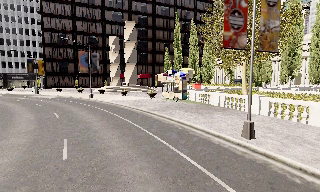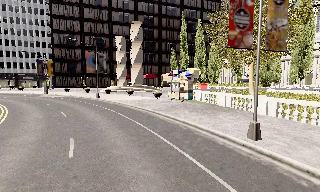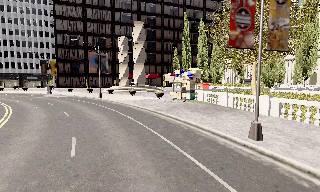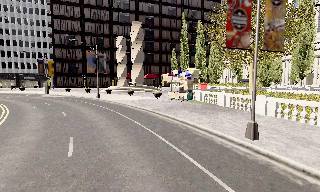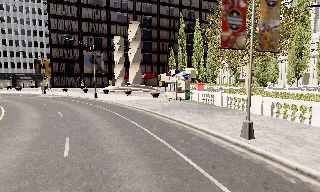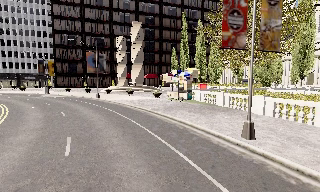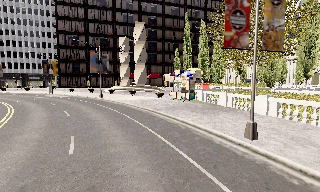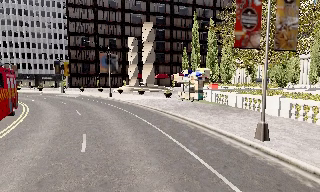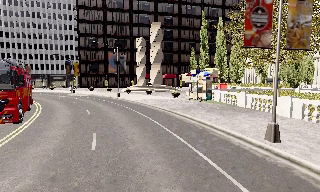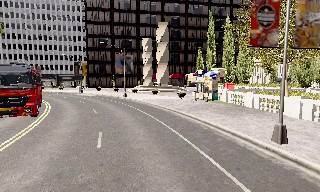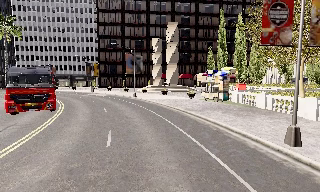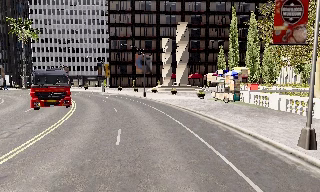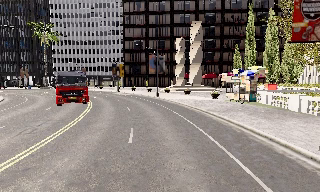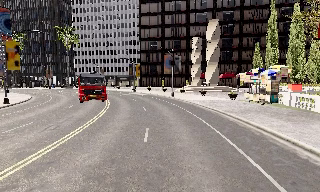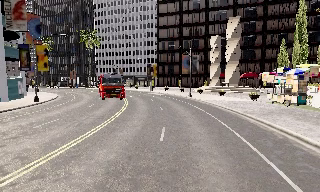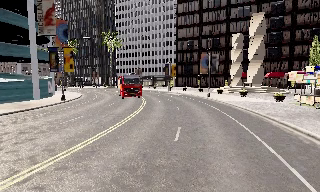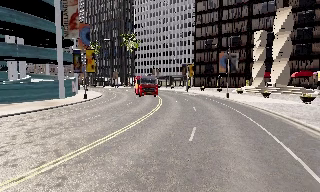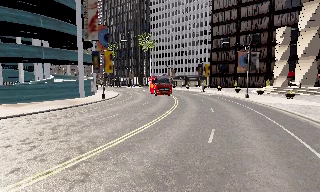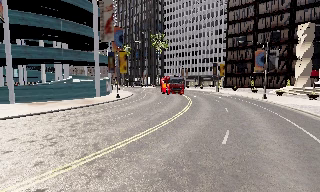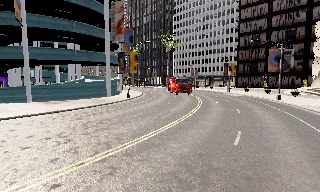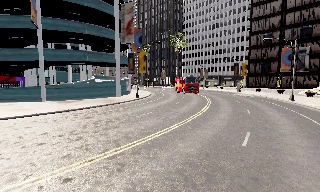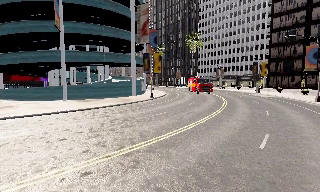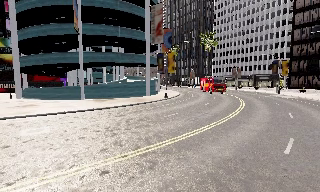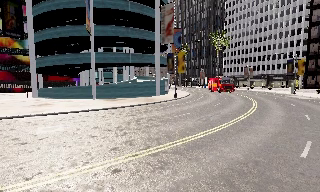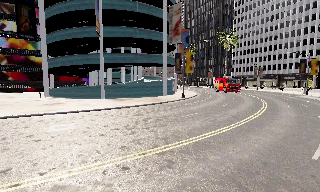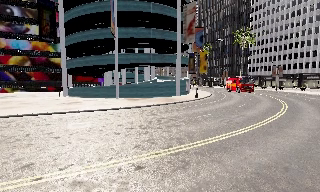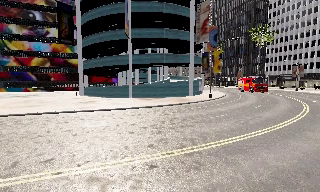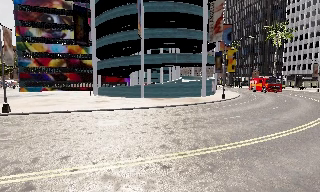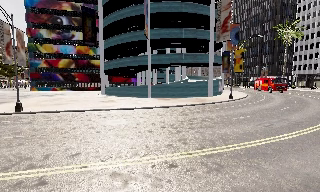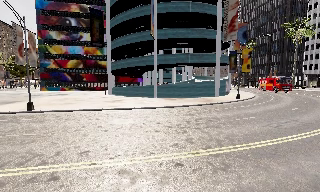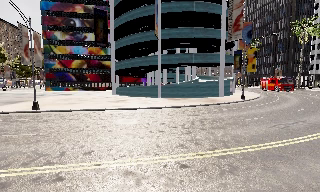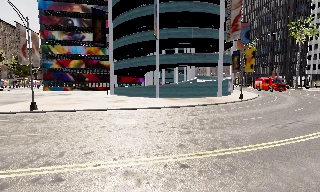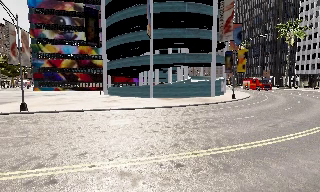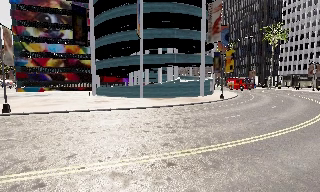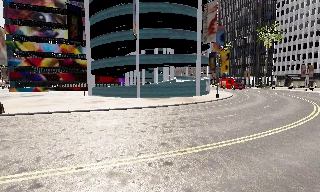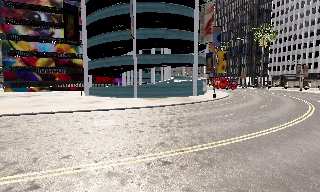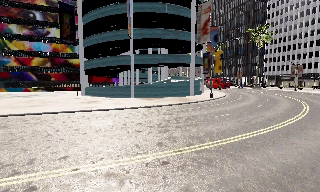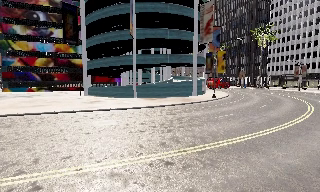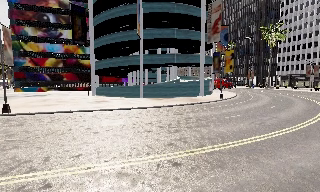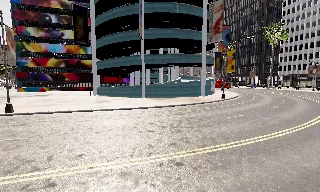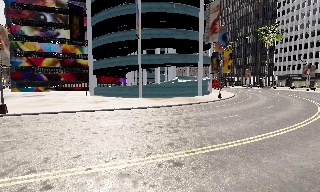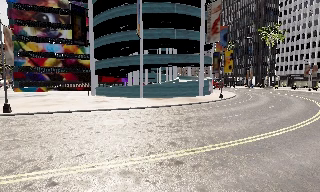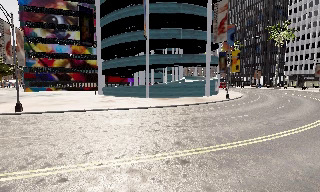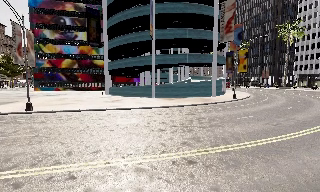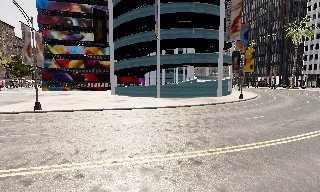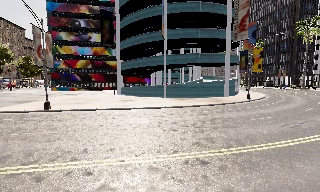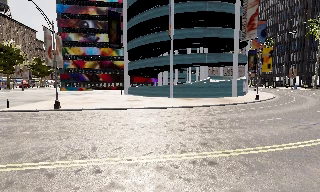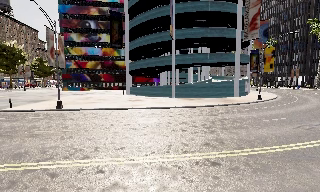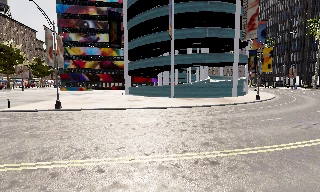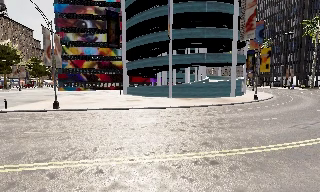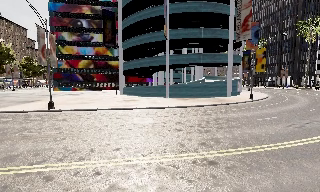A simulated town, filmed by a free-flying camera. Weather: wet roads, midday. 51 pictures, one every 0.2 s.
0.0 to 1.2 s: The camera shifts only a little, or ends up much as it began.
1.2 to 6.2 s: The camera pans to its left, which is counterclockwise from overhead, by about 95 degrees. It travels backward, about 1 m.
6.2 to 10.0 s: The camera travels to its left, about 1 m, so close, fixed things drift to the right.
The film runs backward here.
